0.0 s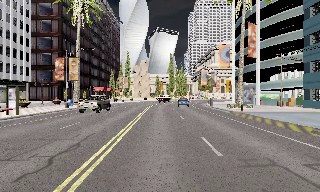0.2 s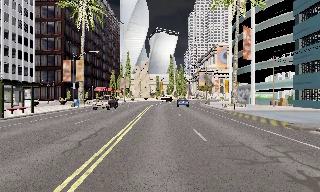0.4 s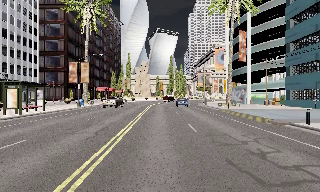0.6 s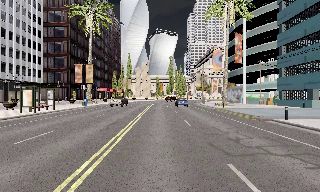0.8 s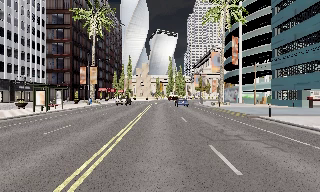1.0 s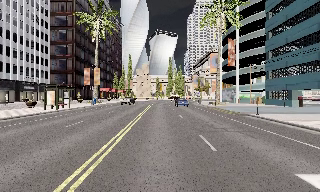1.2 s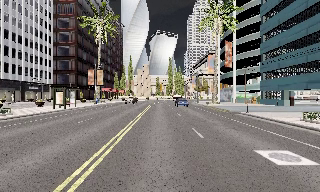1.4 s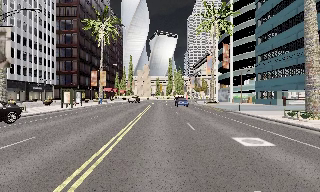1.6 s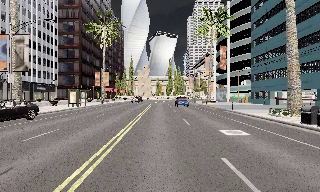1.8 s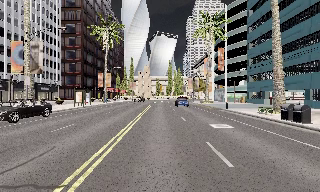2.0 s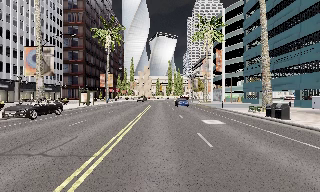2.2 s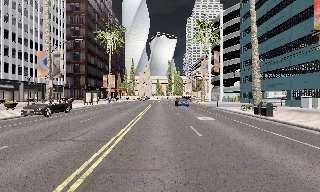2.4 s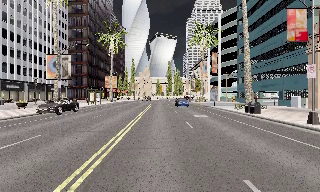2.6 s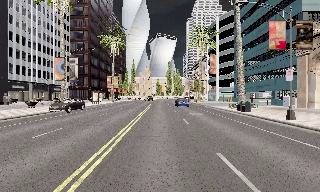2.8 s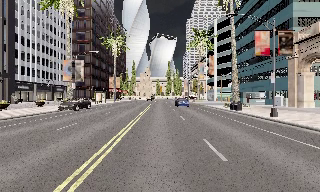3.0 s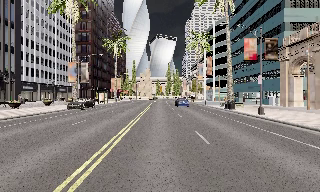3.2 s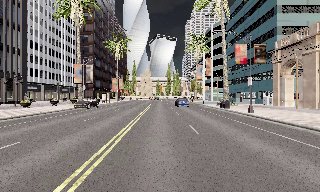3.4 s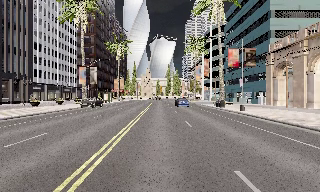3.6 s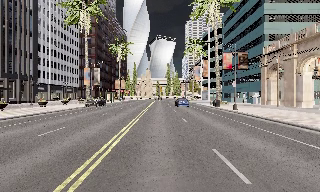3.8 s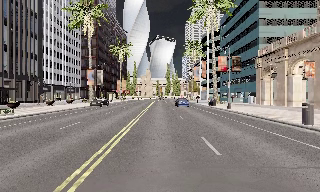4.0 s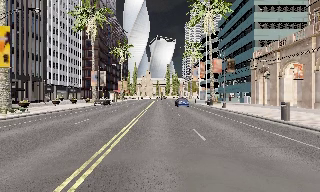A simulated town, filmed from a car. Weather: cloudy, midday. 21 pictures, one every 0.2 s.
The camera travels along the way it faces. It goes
backward.
0.0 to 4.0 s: The camera travels backward, about 30 m, so what stands in front gets smaller.
The film runs backward here.
